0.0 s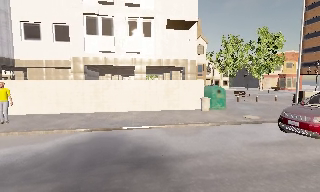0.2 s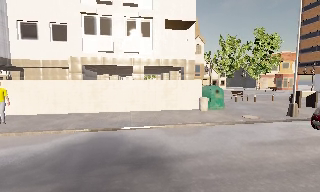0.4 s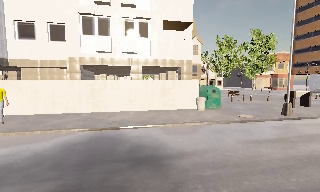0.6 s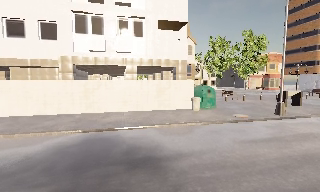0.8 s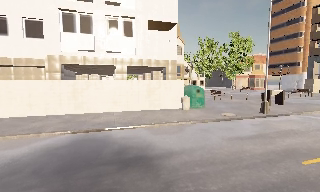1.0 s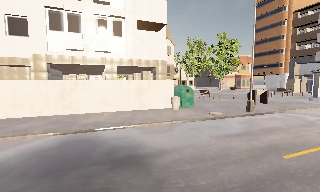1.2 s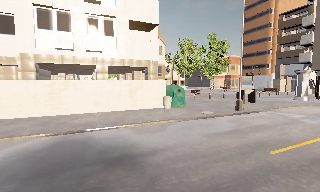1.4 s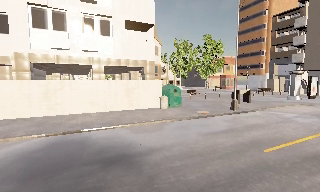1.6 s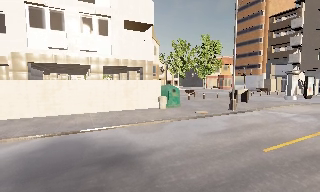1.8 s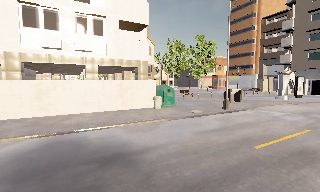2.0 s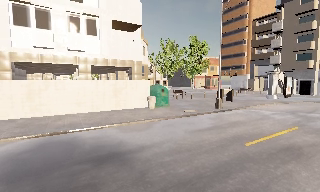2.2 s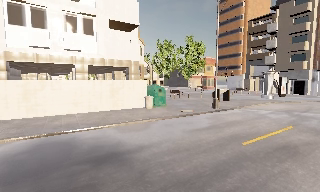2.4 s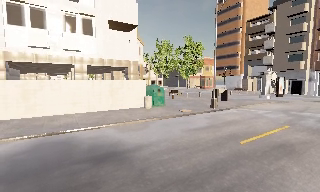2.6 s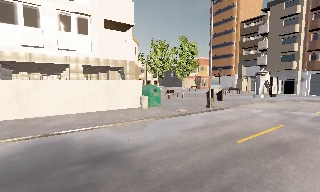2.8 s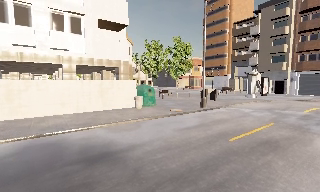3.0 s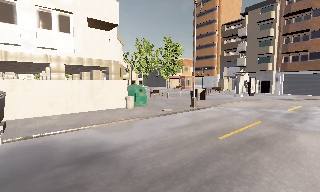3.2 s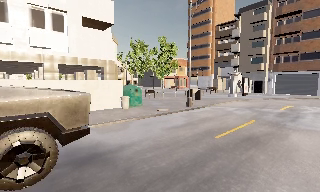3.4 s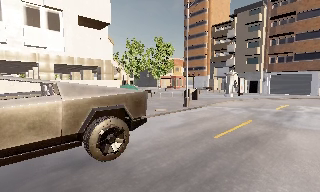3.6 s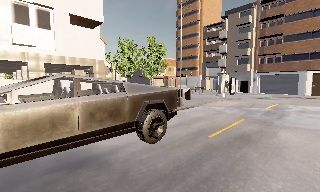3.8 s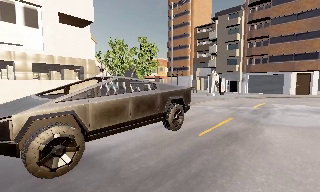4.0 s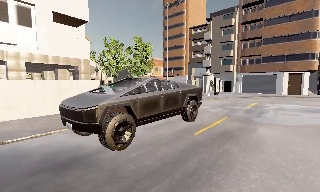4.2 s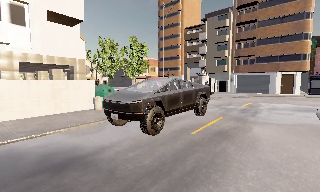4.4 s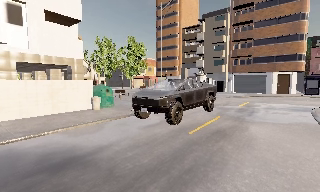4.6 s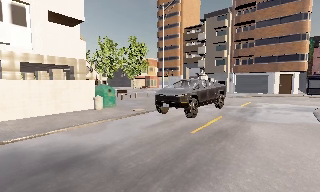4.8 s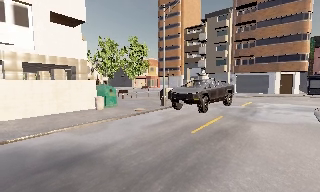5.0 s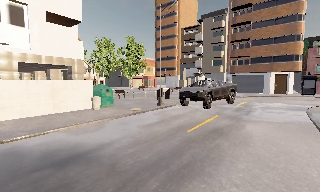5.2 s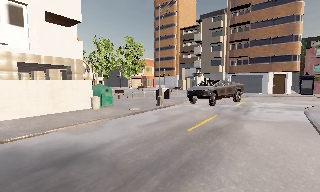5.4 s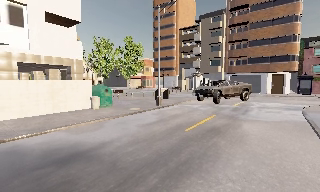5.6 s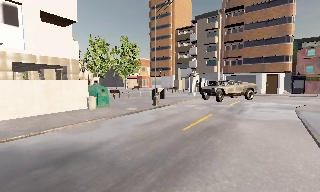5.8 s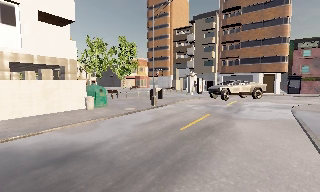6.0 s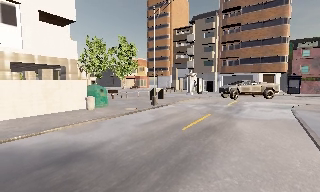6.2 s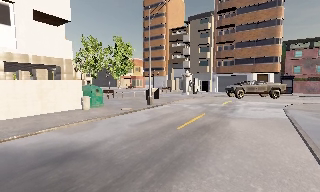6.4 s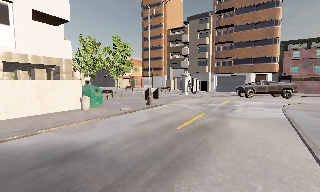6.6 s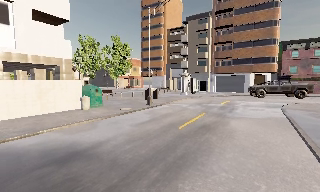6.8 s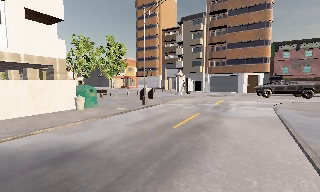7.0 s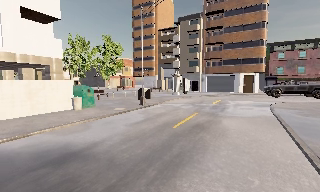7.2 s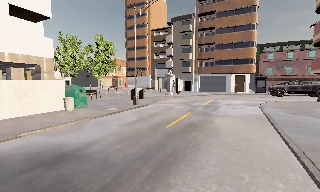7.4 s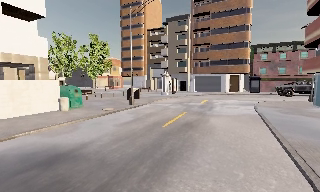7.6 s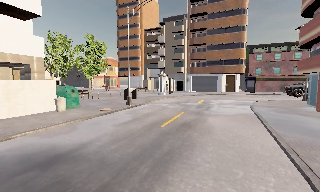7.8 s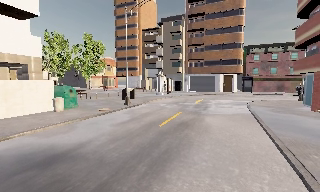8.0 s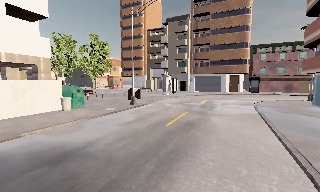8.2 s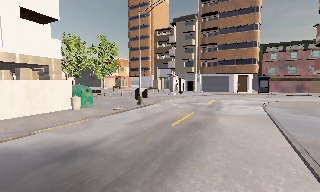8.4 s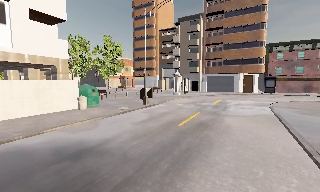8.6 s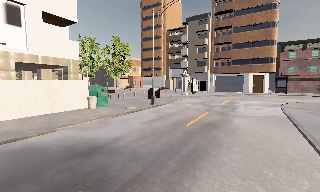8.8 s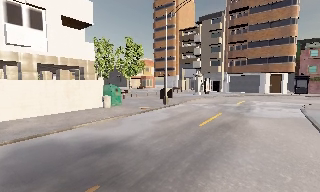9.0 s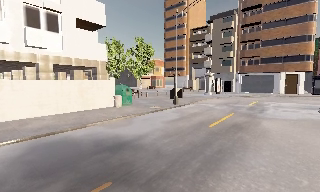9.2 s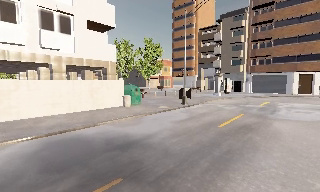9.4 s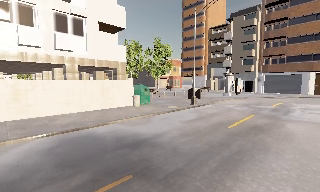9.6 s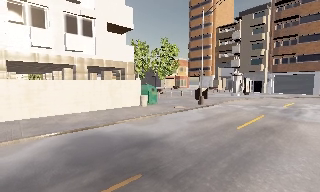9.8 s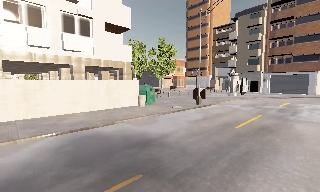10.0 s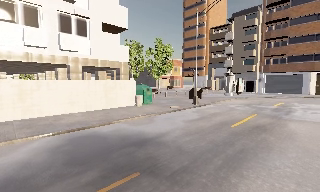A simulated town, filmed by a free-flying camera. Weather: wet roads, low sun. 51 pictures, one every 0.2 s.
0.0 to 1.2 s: The scene slides to the left, as the camera pans about 15 degrees to its right.
1.2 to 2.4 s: The camera shifts only a little, or ends up much as it began.
2.4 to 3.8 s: The camera pans to its right, which is clockwise from overhead, by about 15 degrees.
3.8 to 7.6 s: The scene slides to the left, as the camera pans about 20 degrees to its right. It travels backward and to its left, about 1 m, so what stands in front gets smaller.
7.6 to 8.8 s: The camera swings to its left by about 10 degrees, and the scene slides to the right.
8.8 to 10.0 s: The camera shifts only a little, or ends up much as it began.
The film runs backward here.
